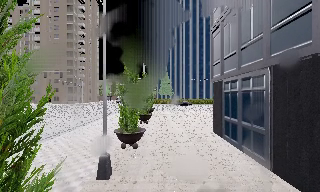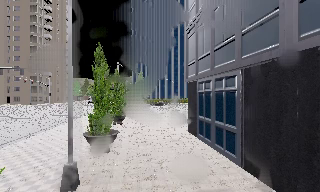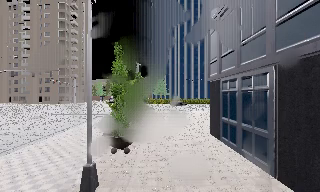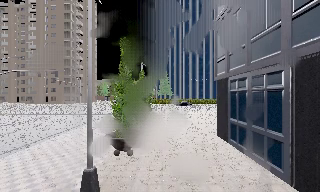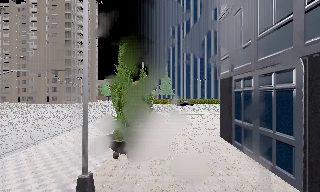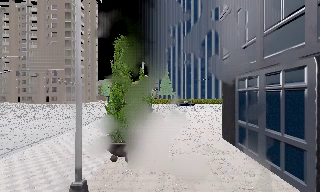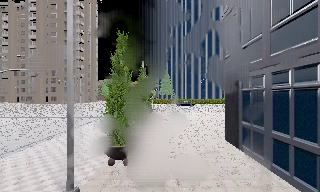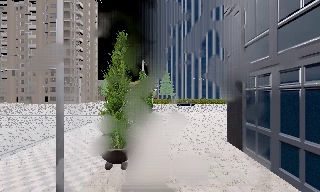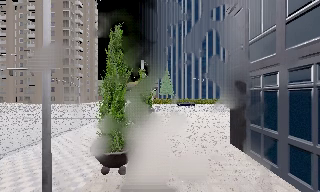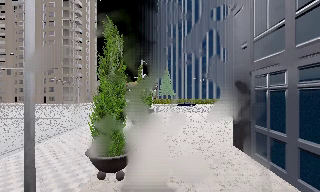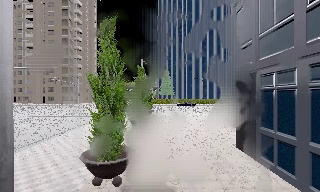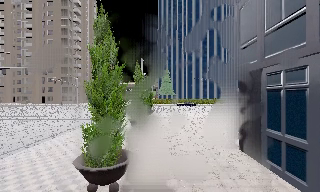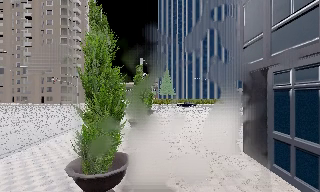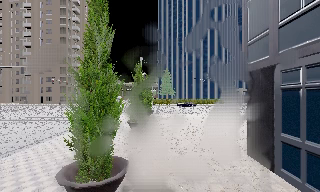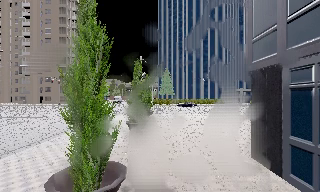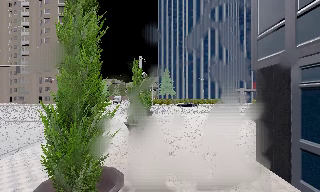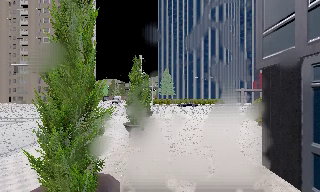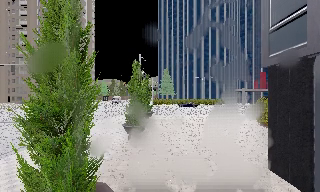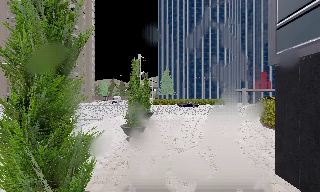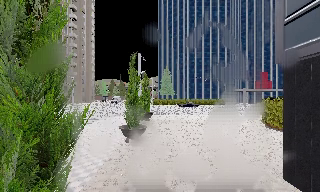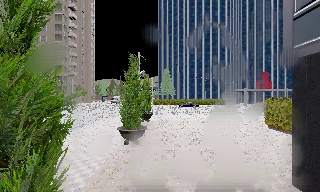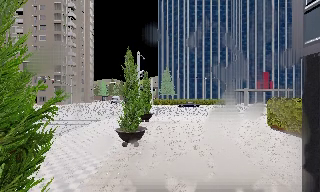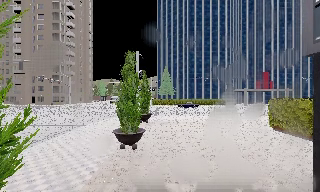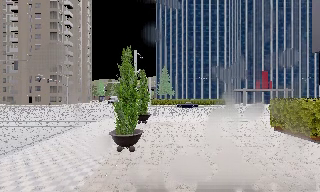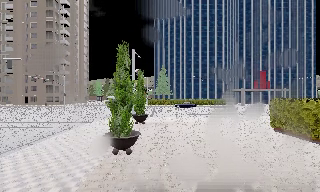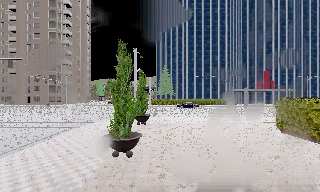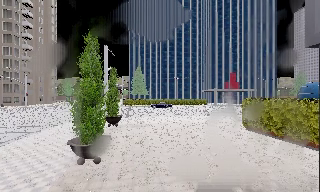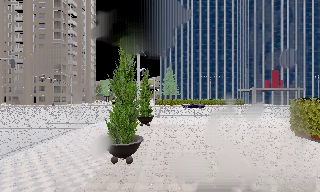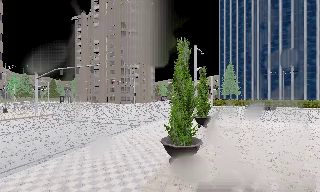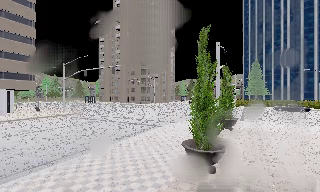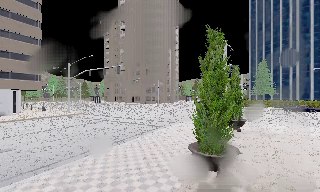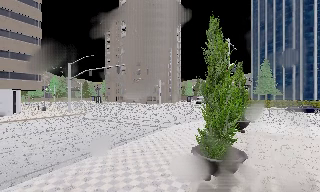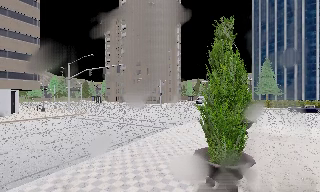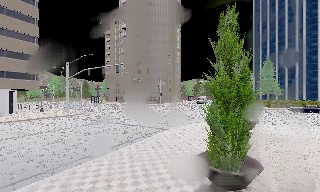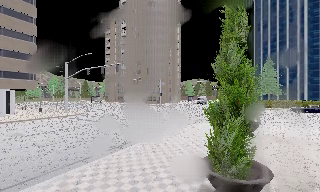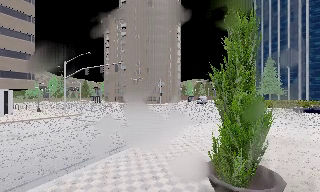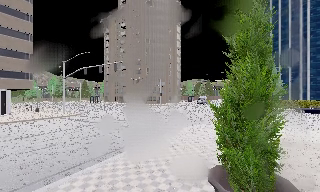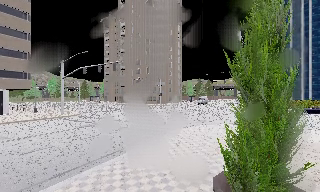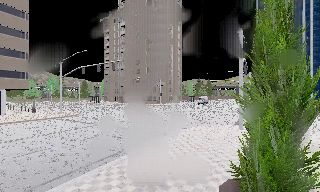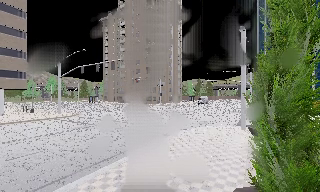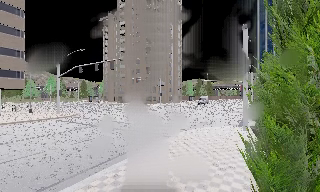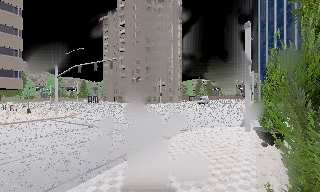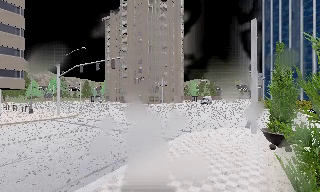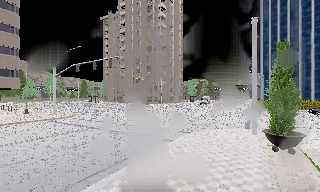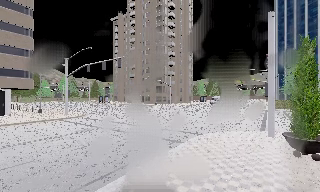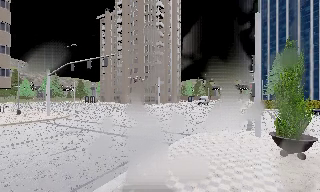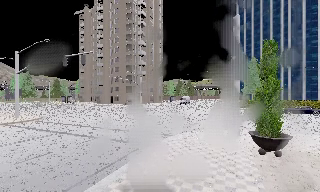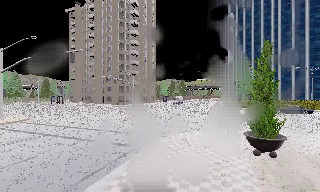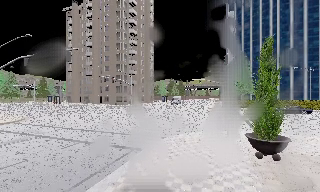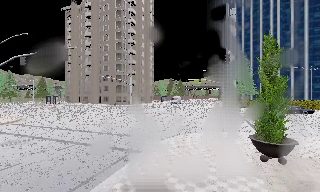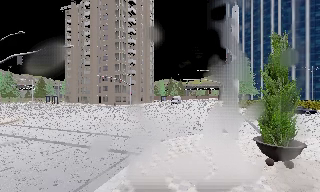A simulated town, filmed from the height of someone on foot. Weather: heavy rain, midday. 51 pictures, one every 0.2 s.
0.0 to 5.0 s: The camera travels forward, about 8 m, so what stands in front looms larger.
5.0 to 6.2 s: The camera swings to its left by about 30 degrees, and the scene slides to the right. It travels forward, about 2 m.
6.2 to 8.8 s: The camera travels forward, about 4 m, so what stands in front looms larger.
8.8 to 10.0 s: The scene slides to the left, as the camera pans about 15 degrees to its right. It travels forward, about 2 m, so what stands in front looms larger.
The film runs forward here.
